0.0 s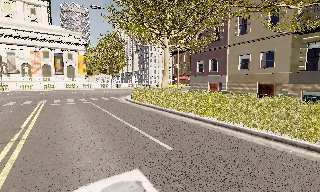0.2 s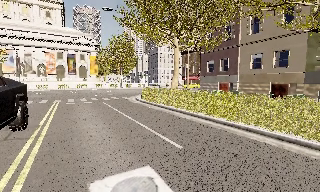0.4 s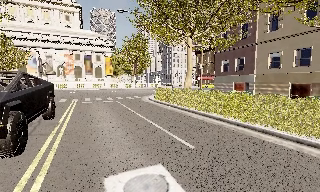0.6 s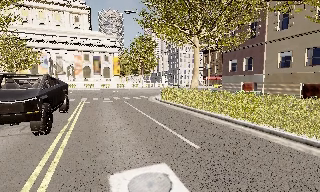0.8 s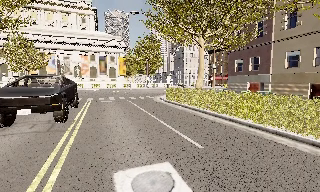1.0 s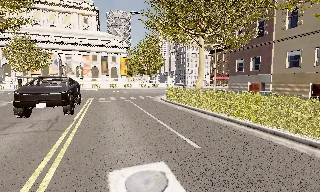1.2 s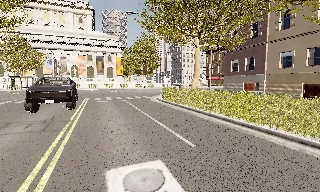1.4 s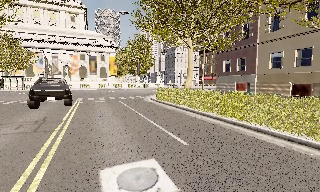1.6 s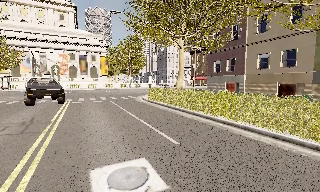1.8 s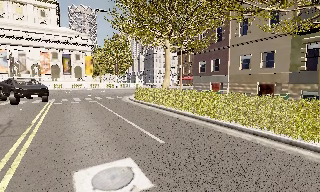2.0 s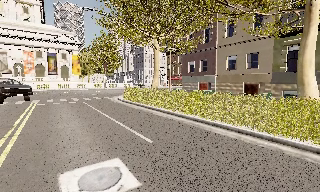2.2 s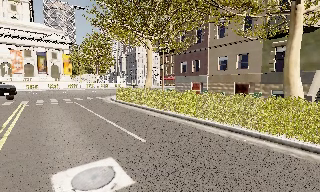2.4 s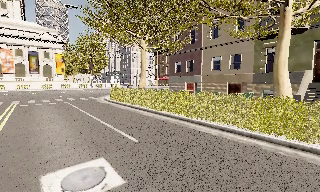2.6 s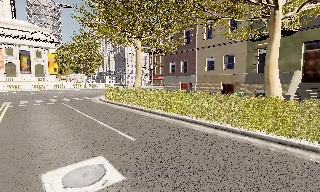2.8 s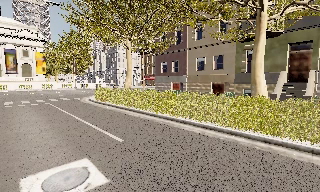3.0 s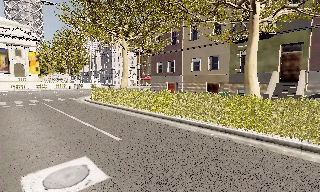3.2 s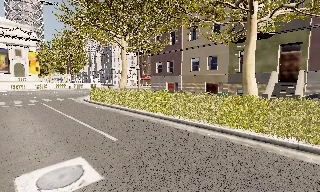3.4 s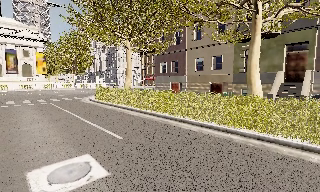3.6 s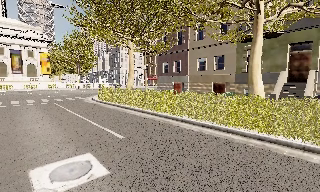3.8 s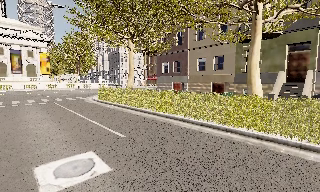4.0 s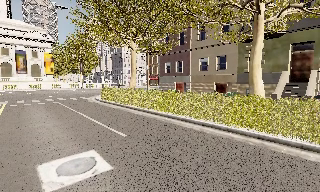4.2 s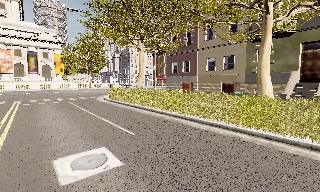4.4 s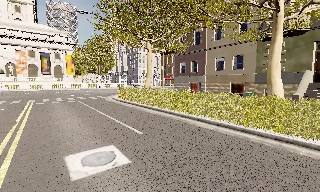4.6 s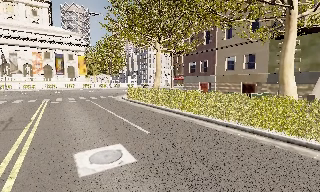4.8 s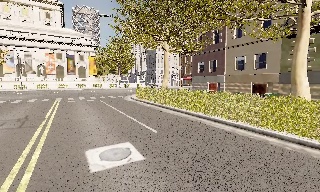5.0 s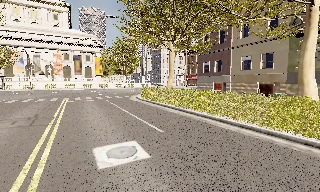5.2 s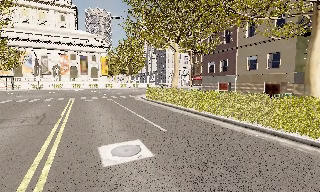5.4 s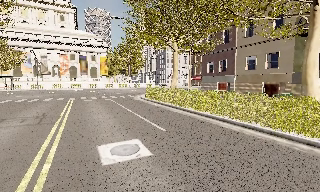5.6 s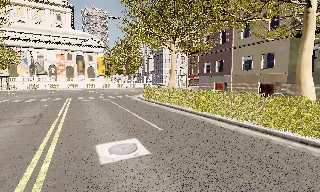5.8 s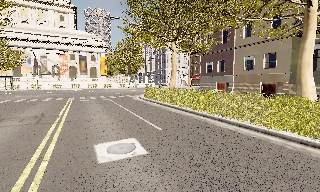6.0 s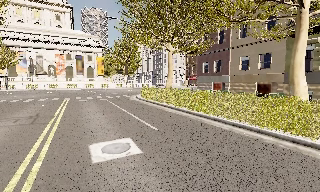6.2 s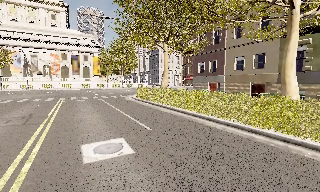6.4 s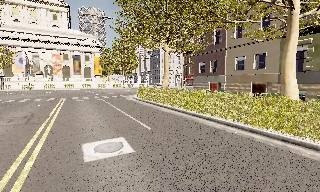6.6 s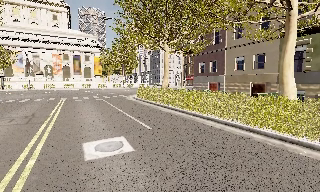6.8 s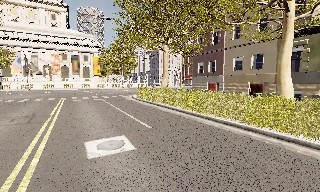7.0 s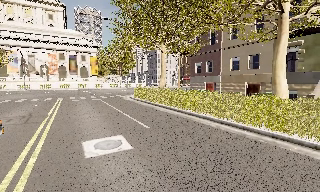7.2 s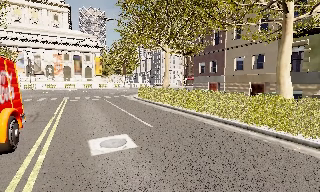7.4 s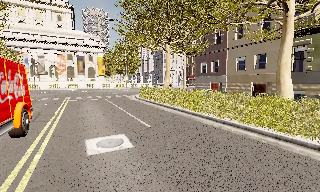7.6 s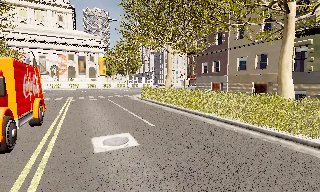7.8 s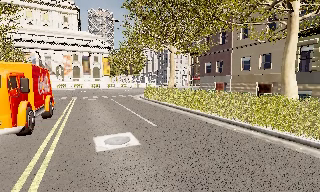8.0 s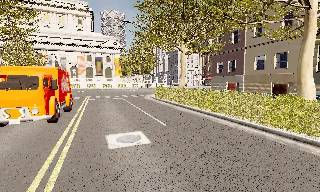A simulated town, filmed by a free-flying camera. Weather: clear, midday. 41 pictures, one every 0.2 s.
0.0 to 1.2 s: The camera pans to its left, which is counterclockwise from overhead, by about 10 degrees.
1.2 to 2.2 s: The scene slides to the left, as the camera pans about 15 degrees to its right.
2.2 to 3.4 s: The camera shifts only a little, or ends up much as it began.
3.4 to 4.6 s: The scene slides to the right, as the camera pans about 10 degrees to its left.
4.6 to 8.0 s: The camera swings to its left by about 10 degrees, and the scene slides to the right. It travels backward and to its right, about 1 m, so what stands in front gets smaller.
The film runs backward here.
